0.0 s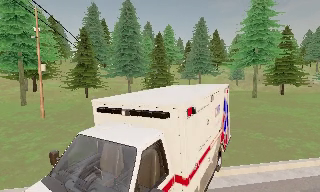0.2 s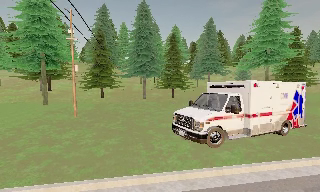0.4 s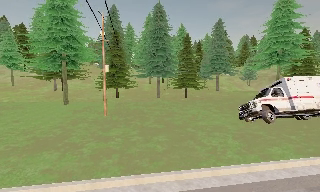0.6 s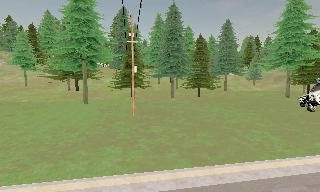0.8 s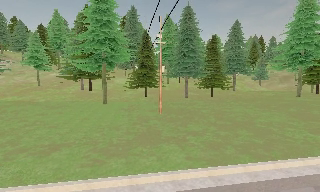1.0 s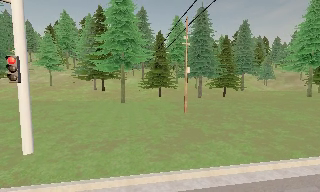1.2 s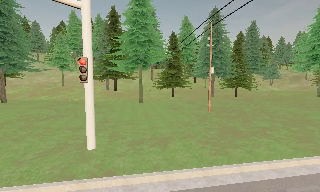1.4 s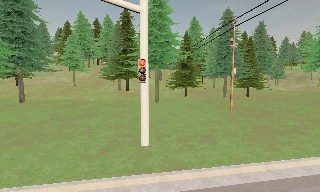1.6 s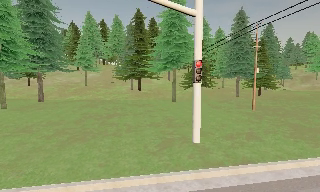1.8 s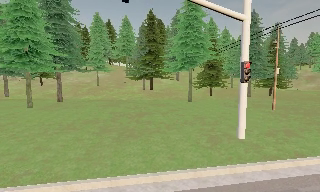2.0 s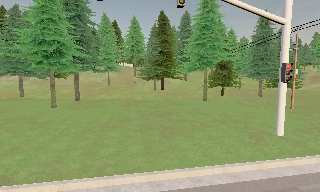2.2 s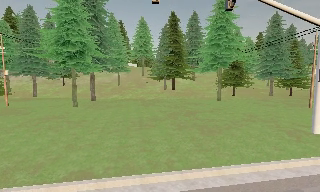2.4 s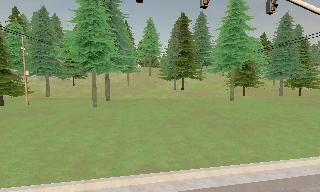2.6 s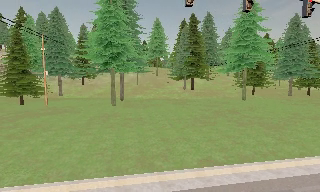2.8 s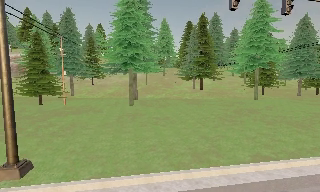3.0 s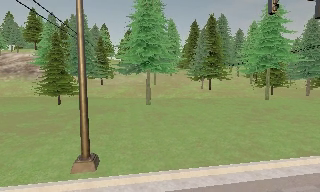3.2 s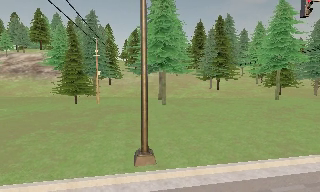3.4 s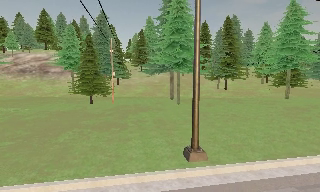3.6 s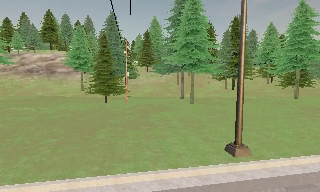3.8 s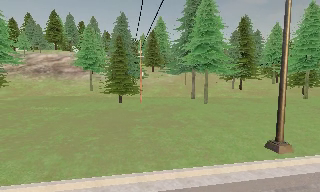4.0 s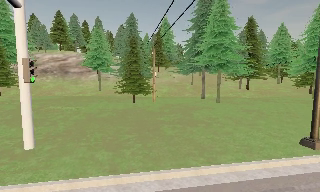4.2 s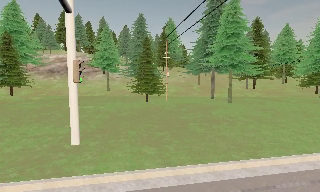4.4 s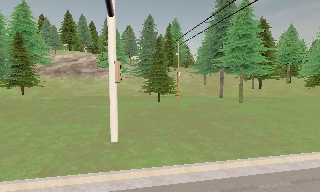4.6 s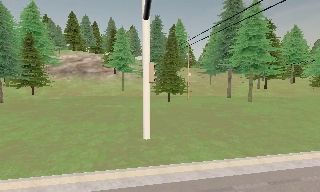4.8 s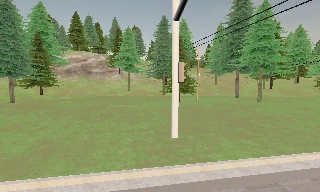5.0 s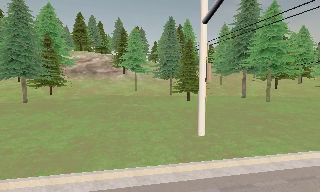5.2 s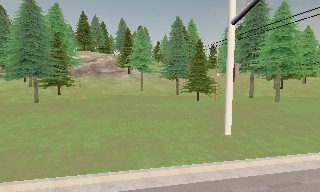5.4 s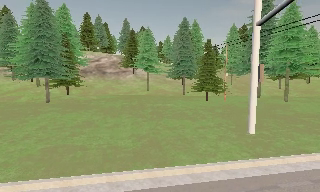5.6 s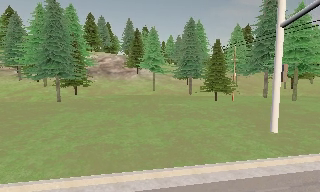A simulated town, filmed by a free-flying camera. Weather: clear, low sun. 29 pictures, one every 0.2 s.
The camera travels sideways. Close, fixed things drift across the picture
to the right.
0.0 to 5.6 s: The camera travels to its left, about 50 m, so close, fixed things drift to the right.
The film runs forward here.
